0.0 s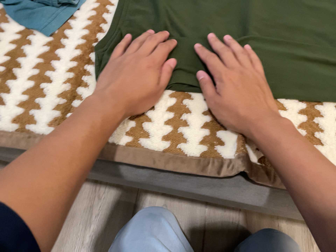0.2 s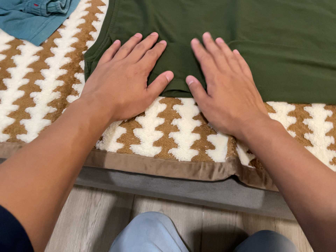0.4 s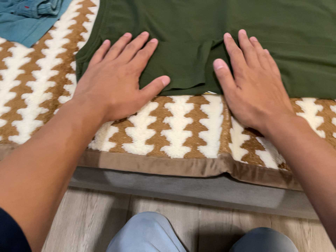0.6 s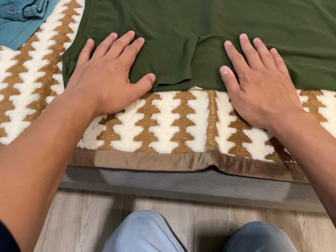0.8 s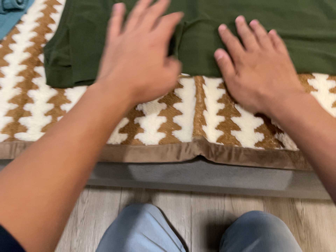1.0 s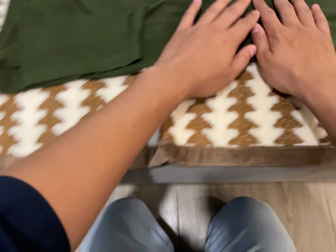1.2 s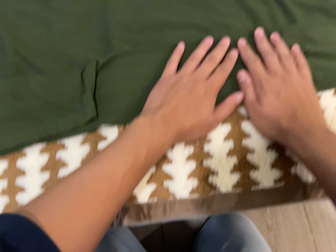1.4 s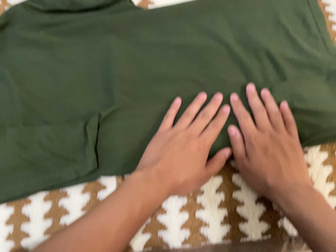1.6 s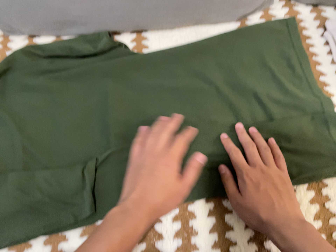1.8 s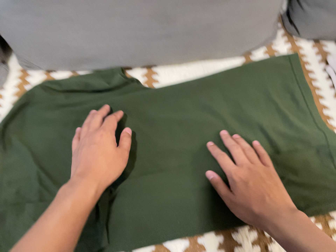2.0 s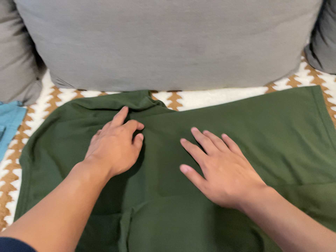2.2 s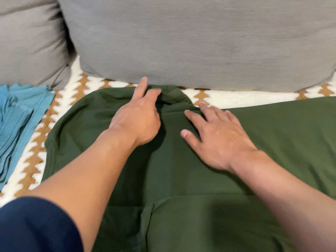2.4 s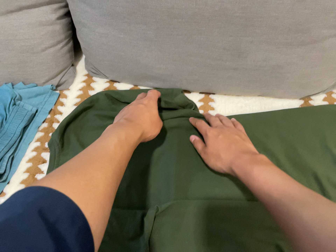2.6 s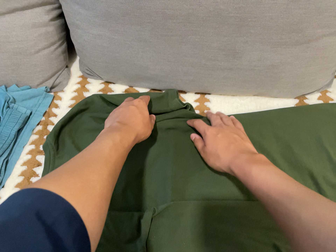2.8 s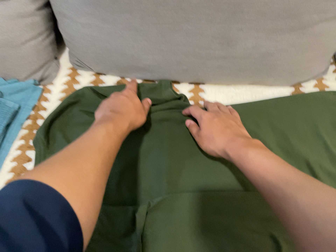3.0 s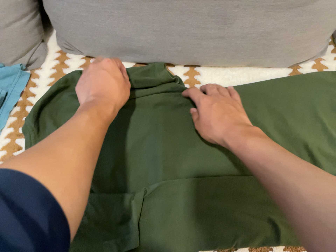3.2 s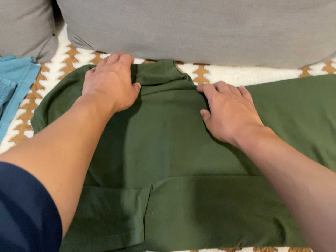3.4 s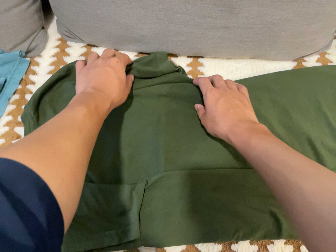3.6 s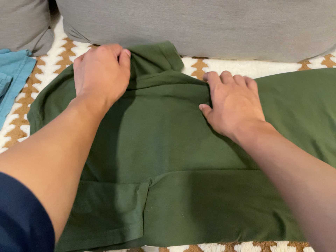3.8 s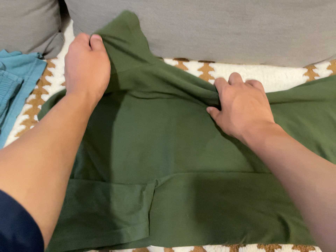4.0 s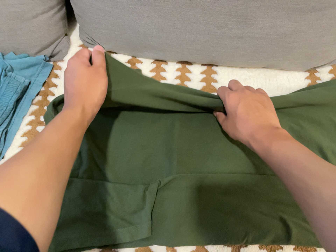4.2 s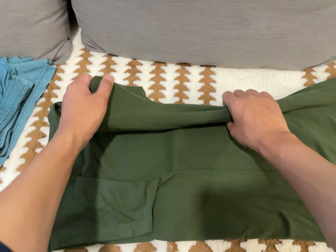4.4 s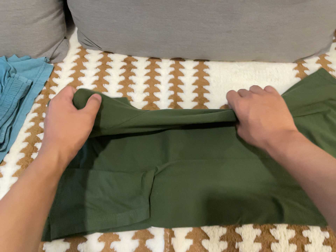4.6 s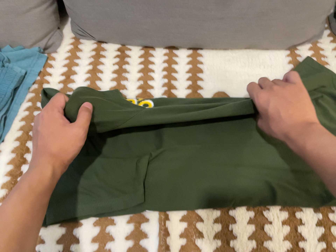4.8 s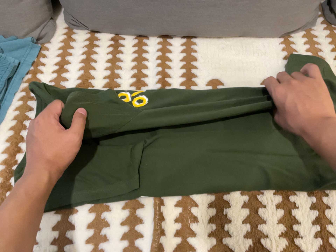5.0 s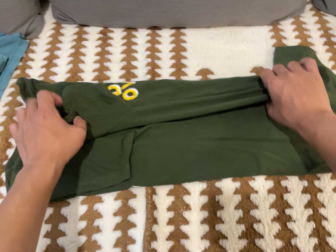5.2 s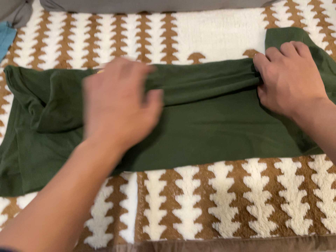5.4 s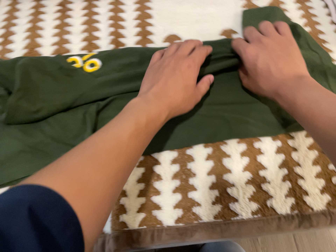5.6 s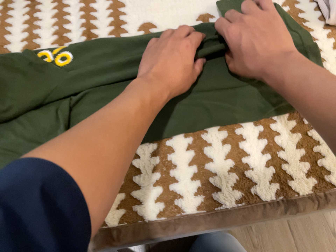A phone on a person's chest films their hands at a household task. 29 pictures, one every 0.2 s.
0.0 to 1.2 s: The camera travels to its right and toward the top of its view, about 18 cm, so close, fixed things drift to the left. It rolls about its line of sight by about 15 degrees, and the scene rotates counterclockwise.
1.2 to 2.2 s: The camera travels toward the top of its view and backward, about 18 cm, so close, fixed things drift downward. Its aim tips toward the top of its view by about 10 degrees, and the scene shifts downward. It rolls about its line of sight by about 10 degrees, and the scene rotates clockwise.
2.2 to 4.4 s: The camera shifts only a little, or ends up much as it began.
4.4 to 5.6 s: The camera travels to its right and toward the bottom of its view, about 16 cm, so close, fixed things drift to the left. It rolls about its line of sight by about 10 degrees, and the scene rotates counterclockwise.
The film runs forward here.
